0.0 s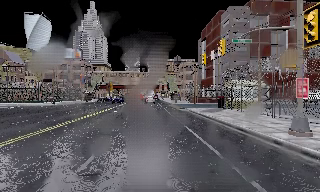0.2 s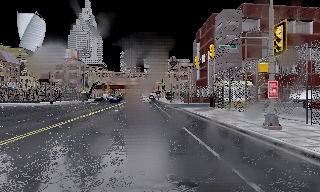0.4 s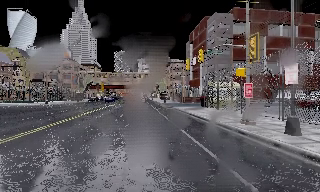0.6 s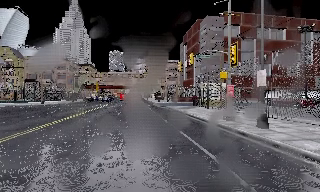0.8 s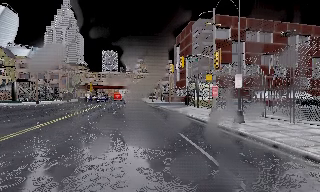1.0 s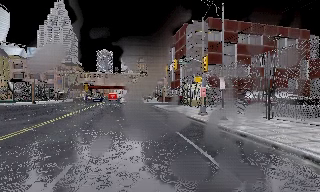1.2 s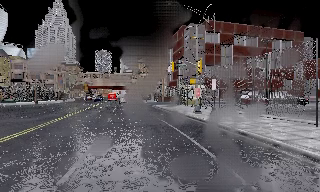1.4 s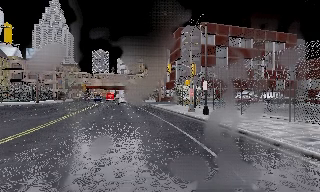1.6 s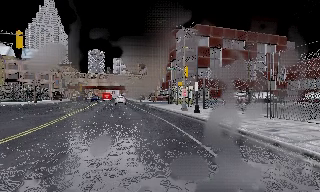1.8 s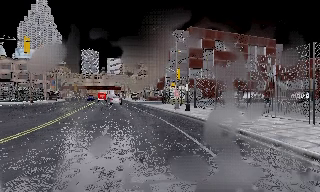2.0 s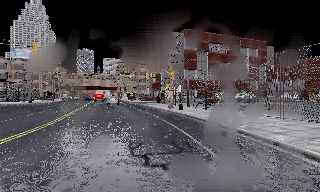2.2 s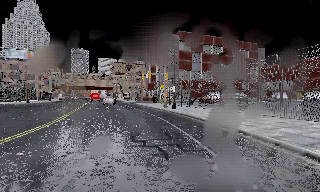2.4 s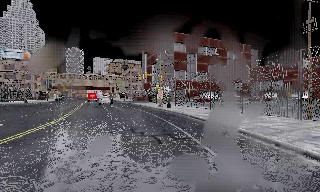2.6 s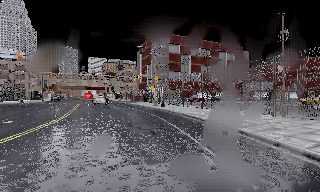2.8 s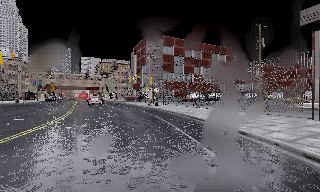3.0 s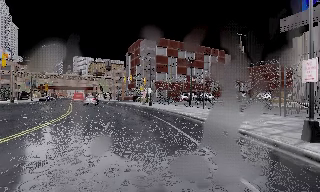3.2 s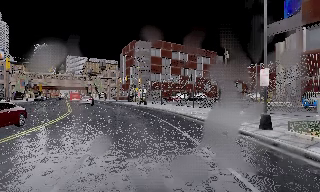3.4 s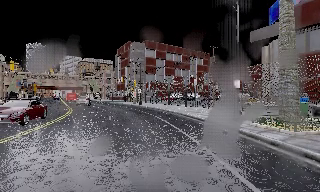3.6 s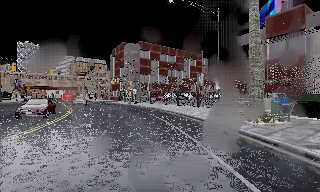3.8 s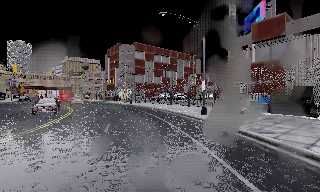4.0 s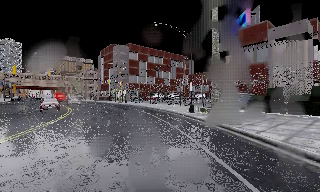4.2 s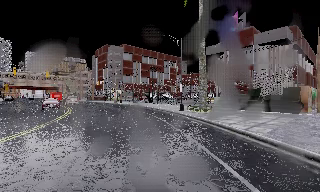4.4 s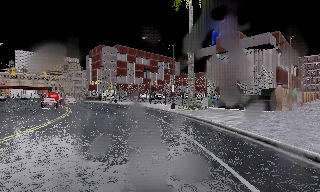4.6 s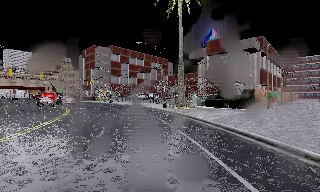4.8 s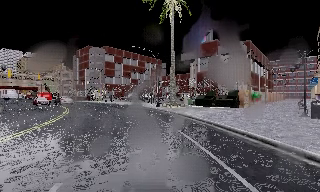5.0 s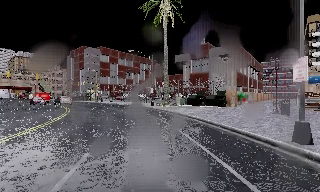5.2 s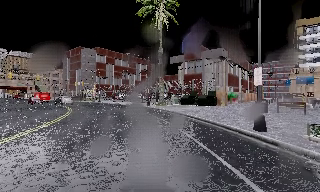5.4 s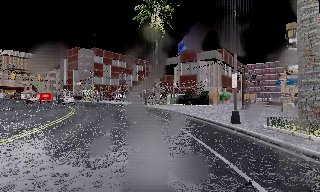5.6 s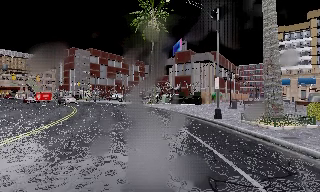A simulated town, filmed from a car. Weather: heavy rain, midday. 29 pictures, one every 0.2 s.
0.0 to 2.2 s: The camera pans to its right, which is clockwise from overhead, by about 15 degrees. It travels backward, about 14 m, so what stands in front gets smaller.
2.2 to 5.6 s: The scene slides to the left, as the camera pans about 35 degrees to its right. It travels backward, about 30 m.
The film runs backward here.
